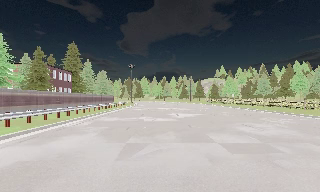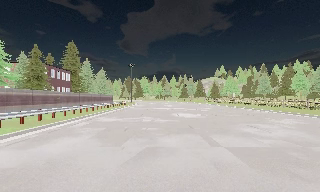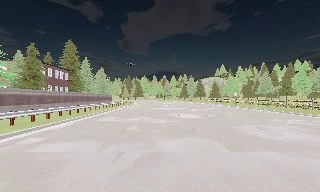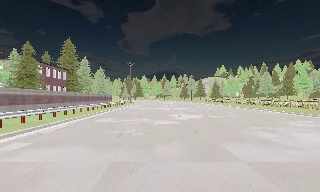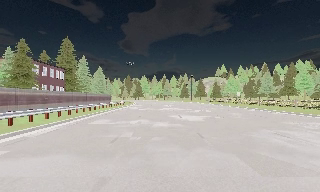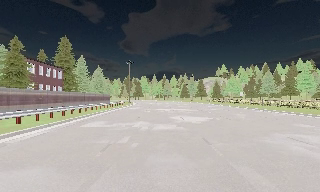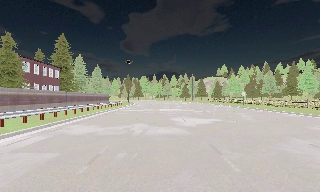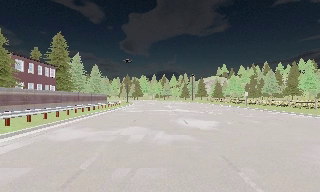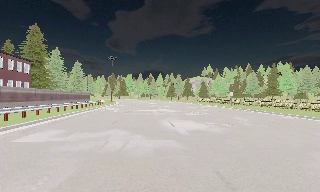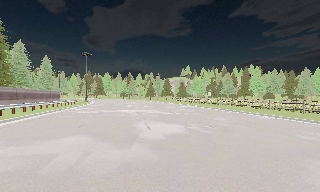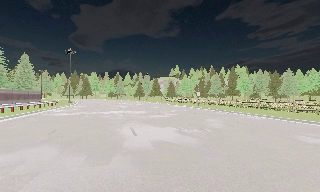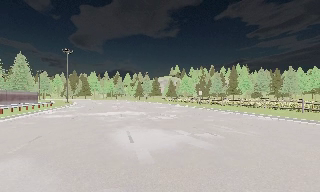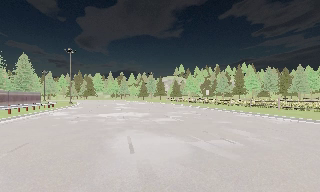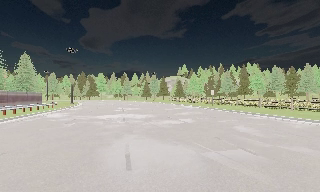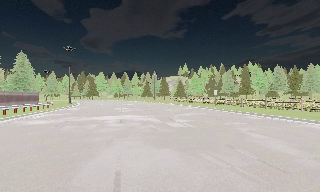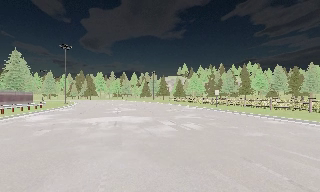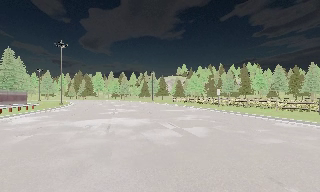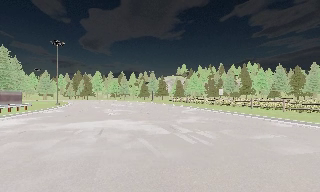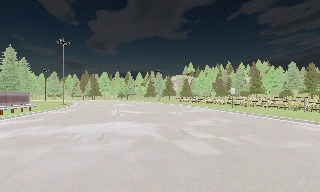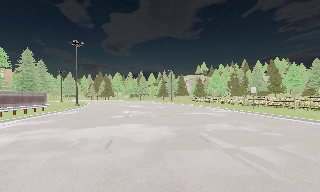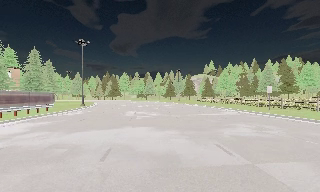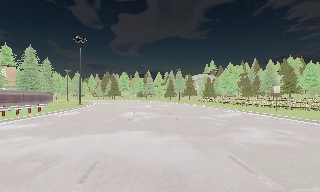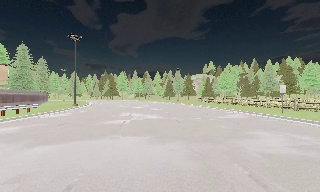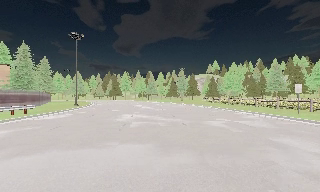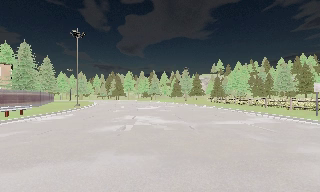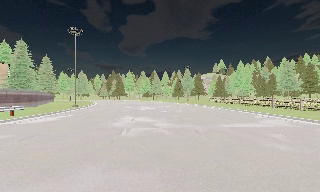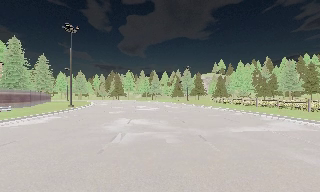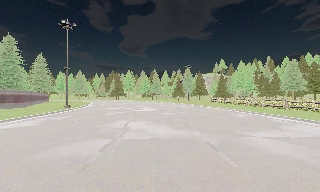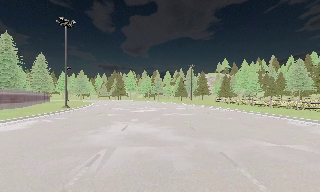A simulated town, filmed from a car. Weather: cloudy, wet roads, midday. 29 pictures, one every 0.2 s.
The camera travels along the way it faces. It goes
forward.
0.0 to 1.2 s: The camera travels forward, about 4.5 m, so what stands in front looms larger. It gains speed.
1.2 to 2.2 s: The camera swings to its right by about 15 degrees, and the scene slides to the left. It travels forward, about 5 m, so what stands in front looms larger.
2.2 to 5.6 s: The camera pans to its left, which is counterclockwise from overhead, by about 15 degrees. It travels forward, about 18 m, so what stands in front looms larger.
The film runs forward here.
